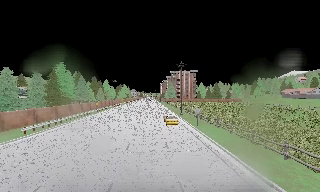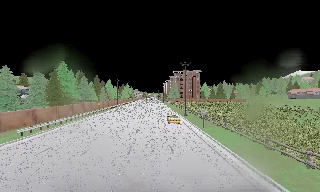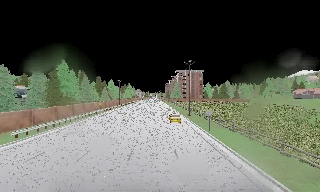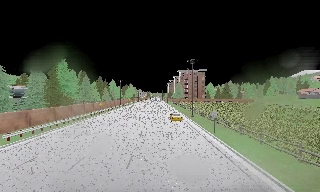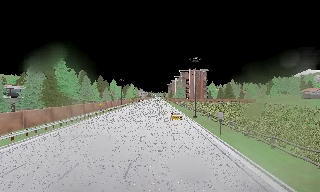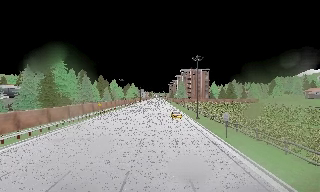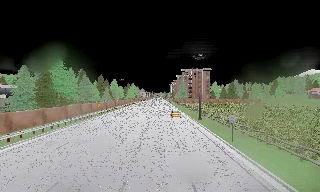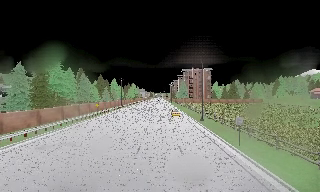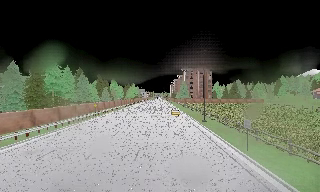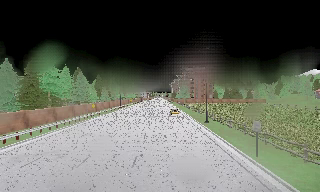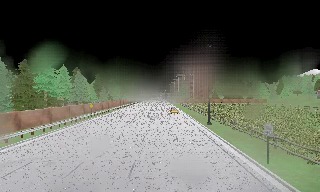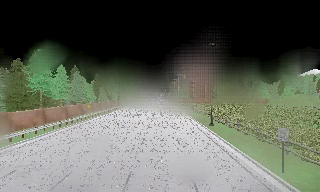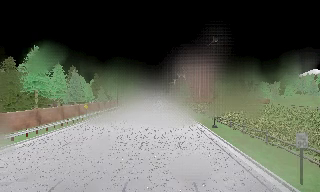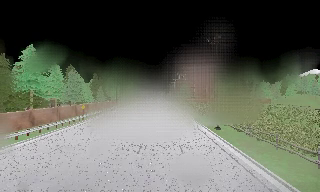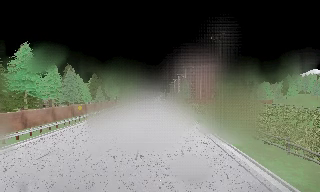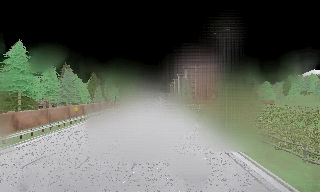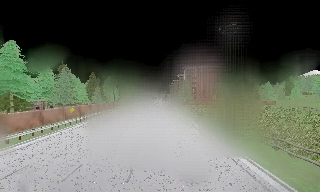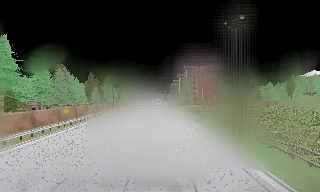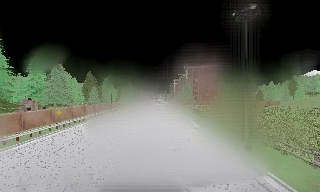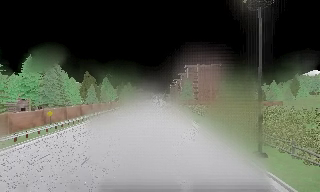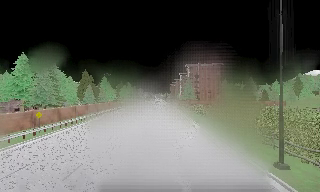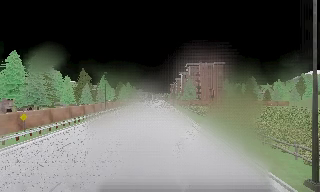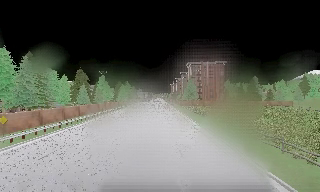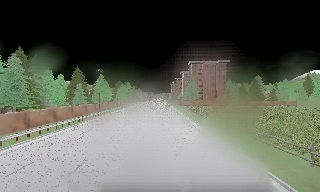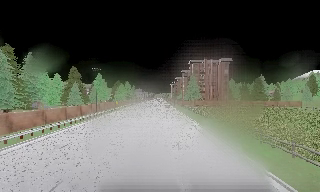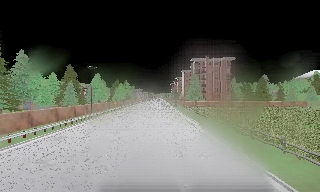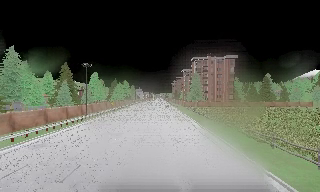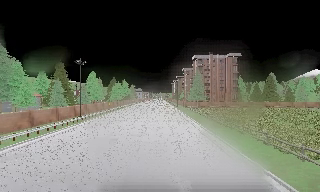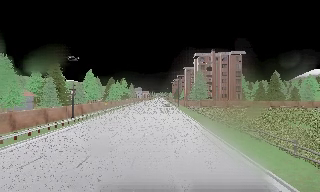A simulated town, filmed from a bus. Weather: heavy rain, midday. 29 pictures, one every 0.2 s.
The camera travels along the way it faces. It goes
forward.
0.0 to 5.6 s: The camera travels forward, about 45 m, so what stands in front looms larger. It gains speed.
The film runs forward here.
